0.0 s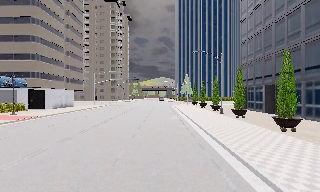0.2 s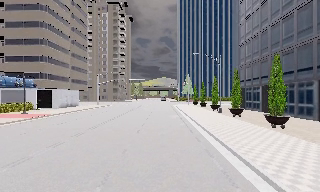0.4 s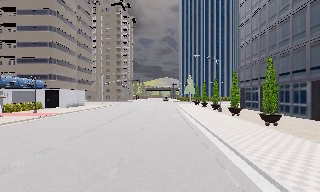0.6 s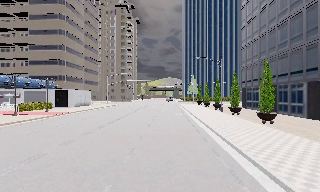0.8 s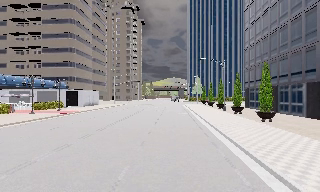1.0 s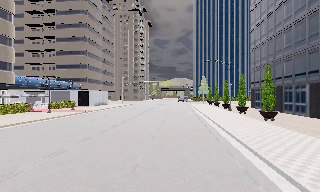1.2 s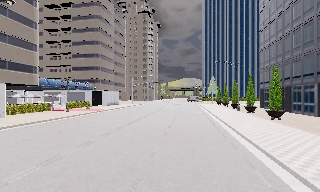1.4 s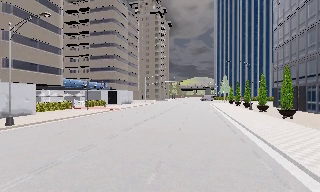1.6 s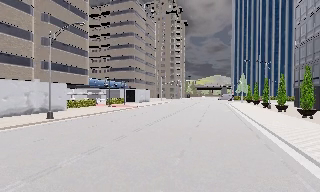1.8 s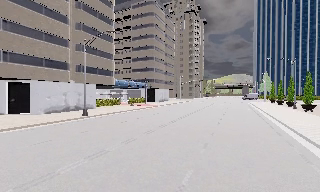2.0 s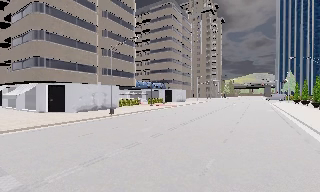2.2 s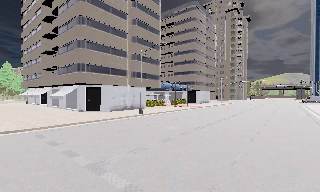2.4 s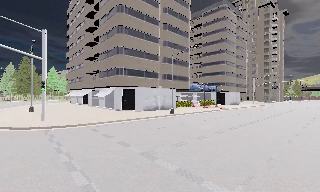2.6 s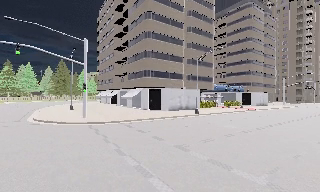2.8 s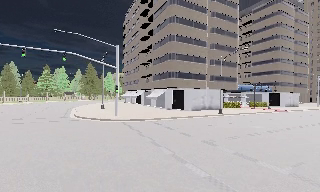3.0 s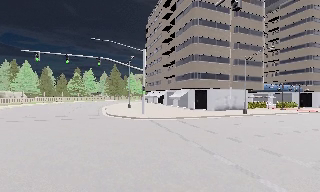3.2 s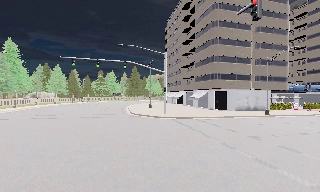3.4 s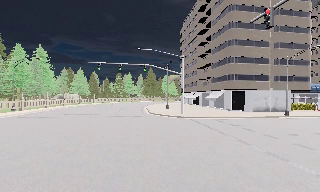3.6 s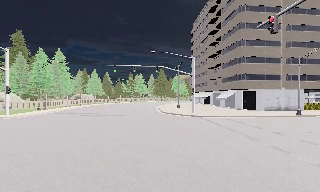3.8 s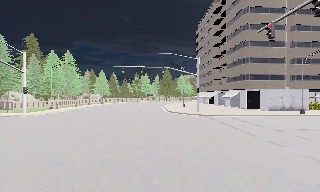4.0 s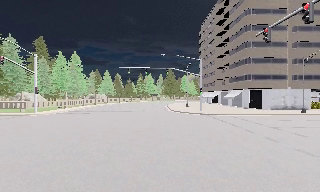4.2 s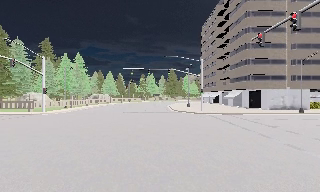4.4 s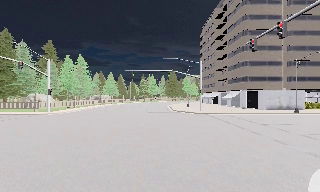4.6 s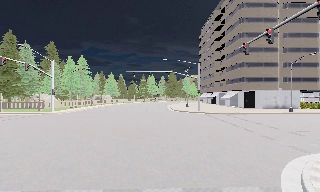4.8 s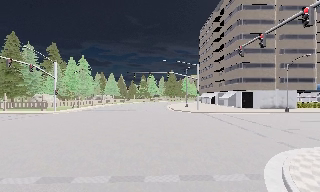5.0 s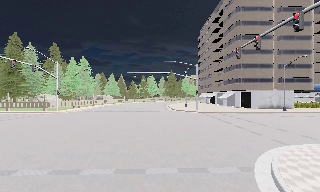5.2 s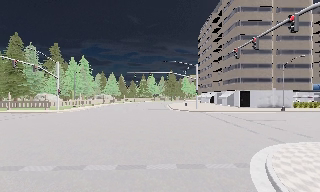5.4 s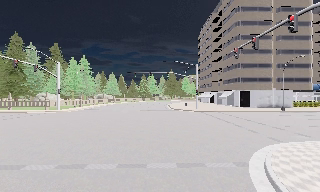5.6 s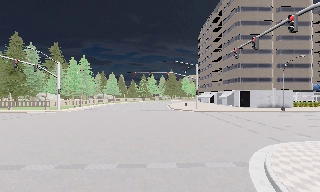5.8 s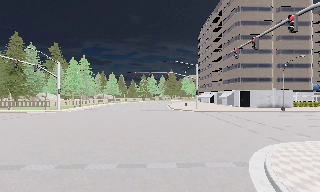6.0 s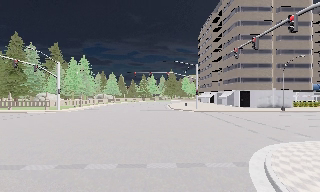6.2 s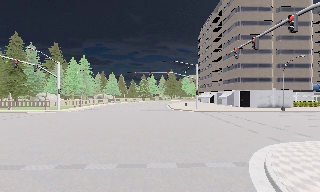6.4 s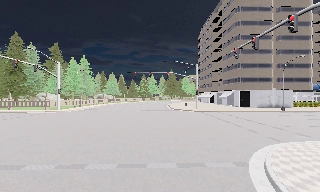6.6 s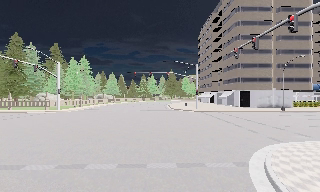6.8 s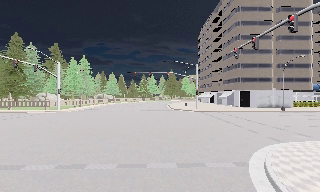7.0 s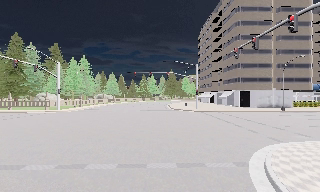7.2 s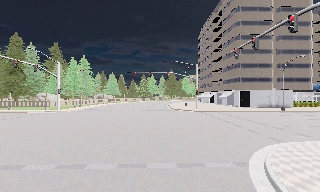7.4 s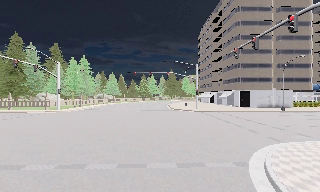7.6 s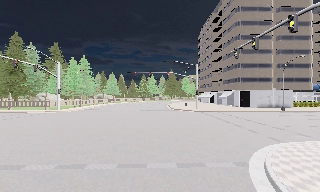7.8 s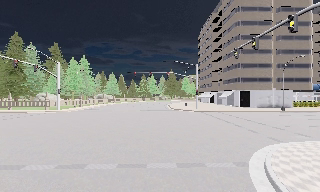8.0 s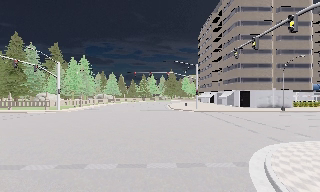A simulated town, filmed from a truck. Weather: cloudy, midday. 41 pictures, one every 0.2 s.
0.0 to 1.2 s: The camera travels backward, about 7 m, so what stands in front gets smaller.
1.2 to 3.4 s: The scene slides to the right, as the camera pans about 70 degrees to its left. It travels backward and to its left, about 13 m.
3.4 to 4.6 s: The camera travels backward, about 6 m, so what stands in front gets smaller.
4.6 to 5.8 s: The camera travels backward, about 1.5 m, so what stands in front gets smaller. It loses speed.
5.8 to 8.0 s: The camera keeps its place and its aim.
The film runs backward here.
